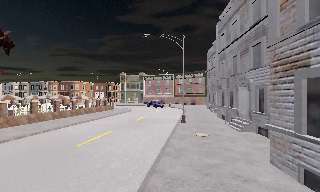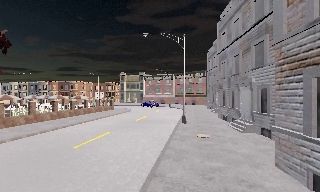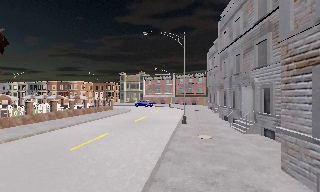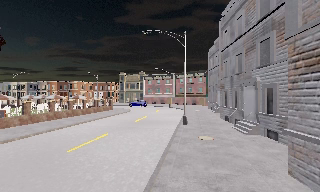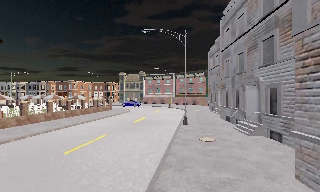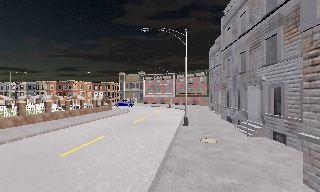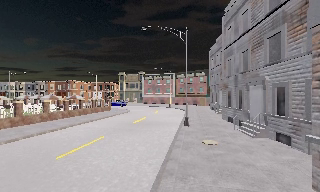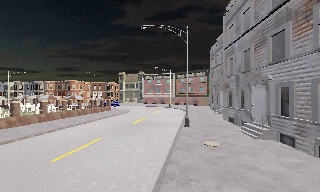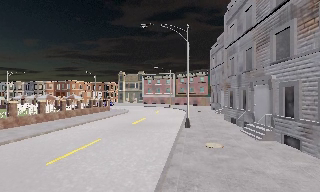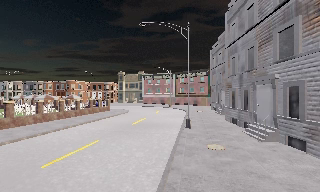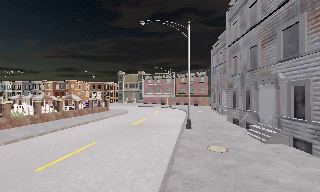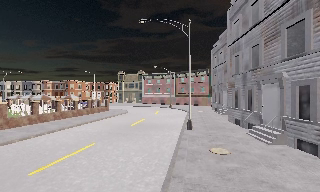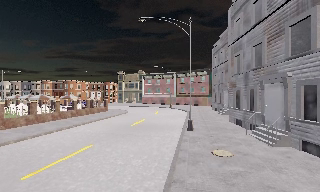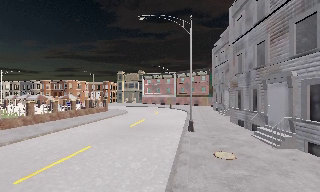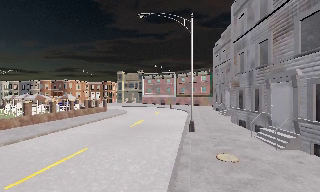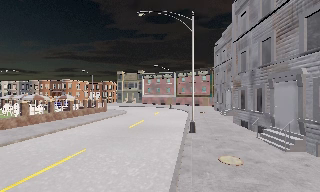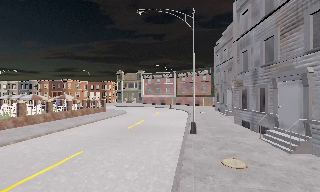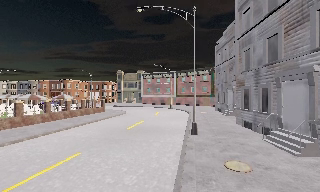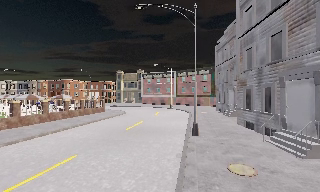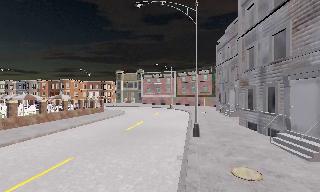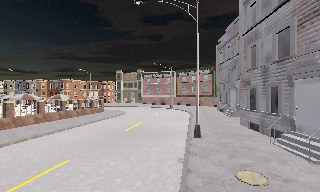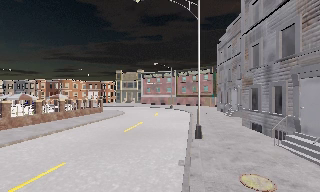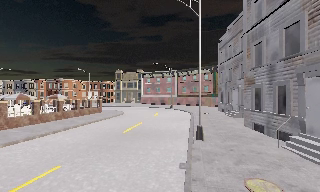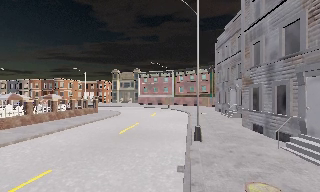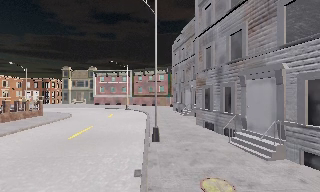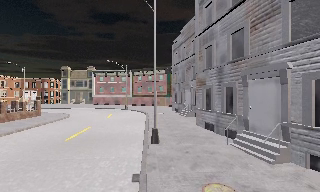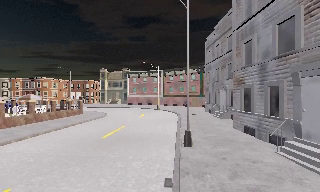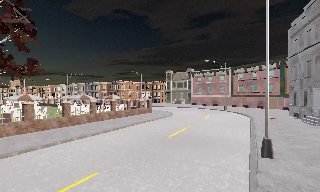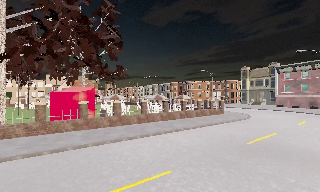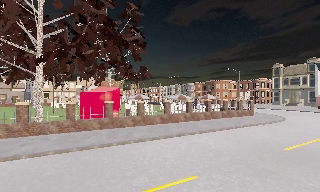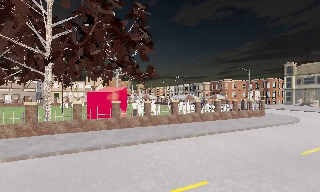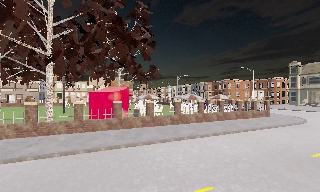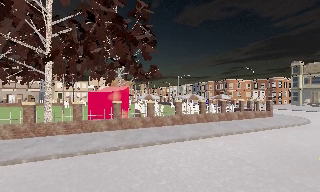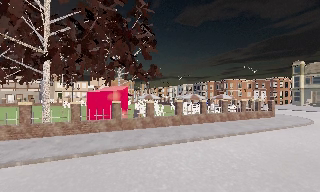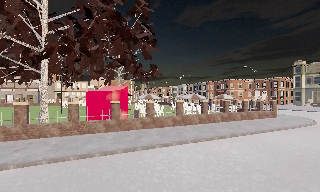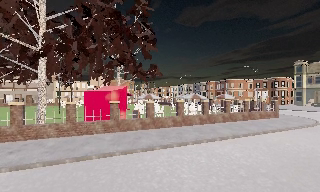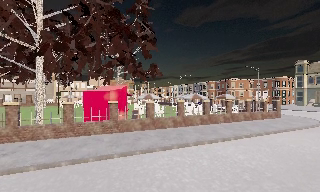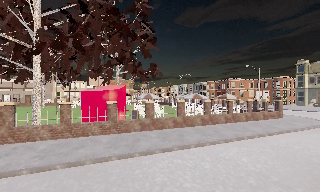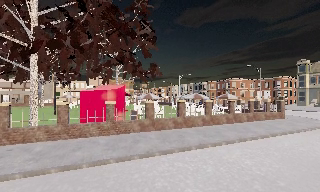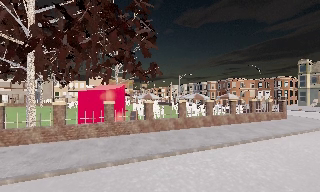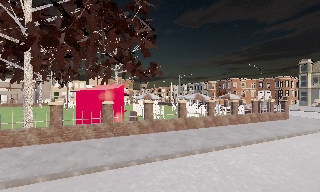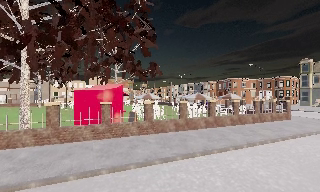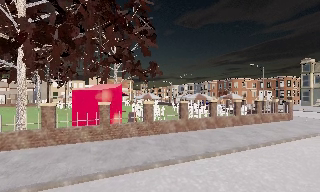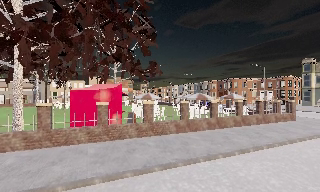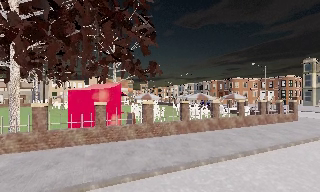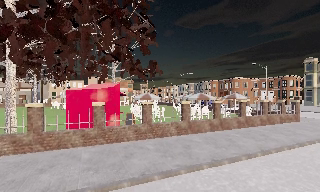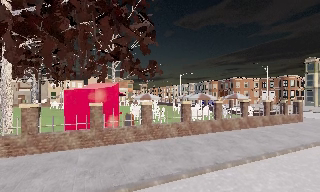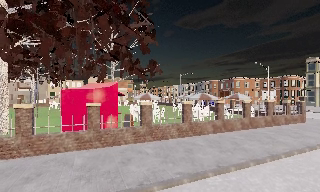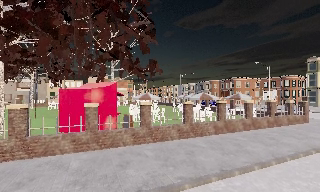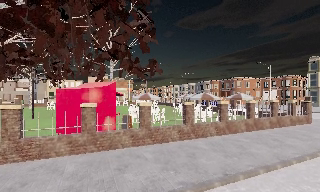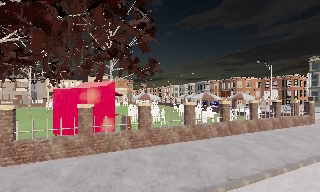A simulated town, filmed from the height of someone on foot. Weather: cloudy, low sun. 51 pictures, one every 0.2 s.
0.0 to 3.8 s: The camera travels forward, about 5 m, so what stands in front looms larger.
3.8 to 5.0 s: The scene slides to the left, as the camera pans about 15 degrees to its right. It travels forward, about 1.5 m, so what stands in front looms larger.
5.0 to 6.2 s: The camera pans to its left, which is counterclockwise from overhead, by about 70 degrees. It travels forward, about 1.5 m.
6.2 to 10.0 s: The camera travels forward, about 5 m, so what stands in front looms larger.
The film runs forward here.
